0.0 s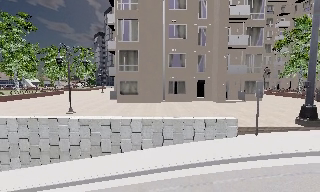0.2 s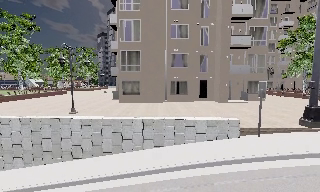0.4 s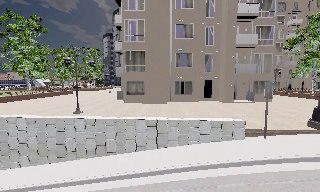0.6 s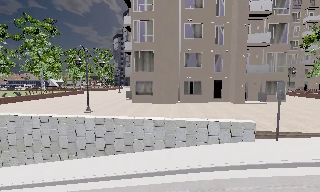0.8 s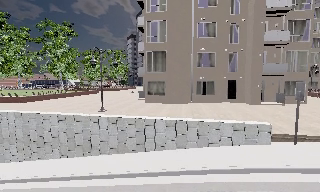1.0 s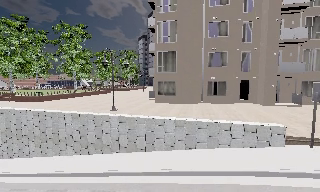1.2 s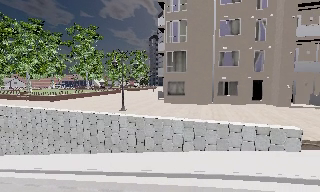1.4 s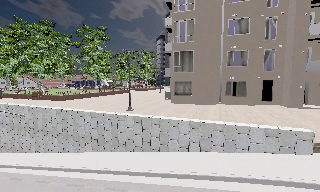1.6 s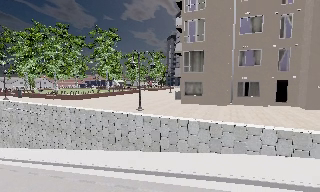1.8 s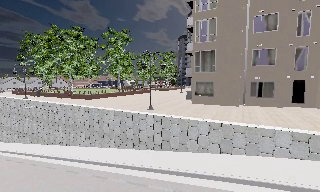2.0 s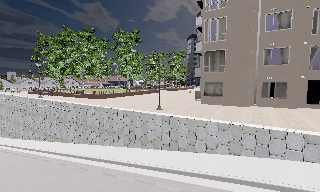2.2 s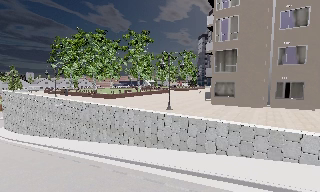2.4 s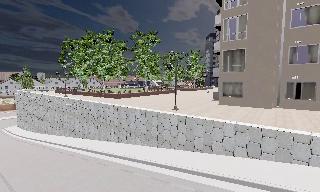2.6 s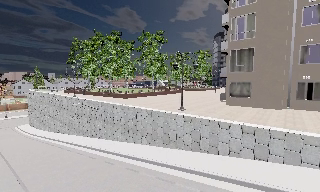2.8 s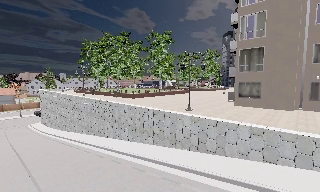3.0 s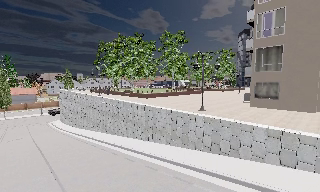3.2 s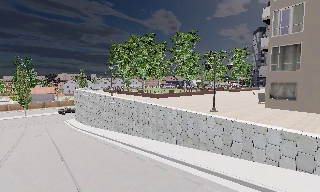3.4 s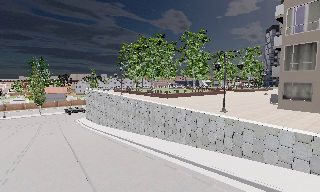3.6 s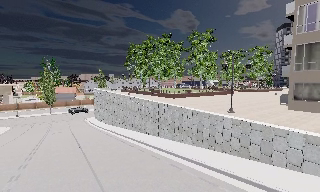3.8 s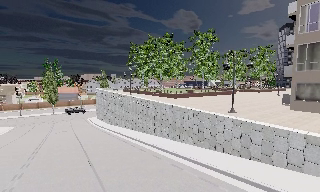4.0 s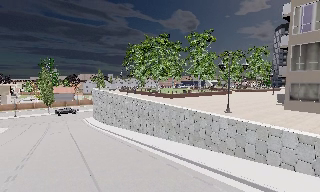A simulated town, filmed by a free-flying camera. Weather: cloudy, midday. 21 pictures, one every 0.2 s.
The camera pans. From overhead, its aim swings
counterclockwise.
The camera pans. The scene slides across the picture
to the right.
0.0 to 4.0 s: The camera pans to its left, which is counterclockwise from overhead, by about 55 degrees. It travels to its right and backward, about 1 m.
The film runs backward here.
